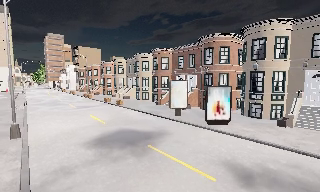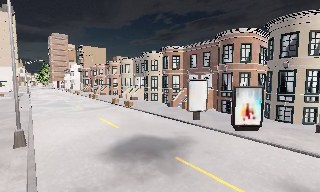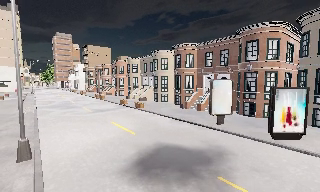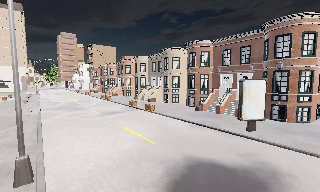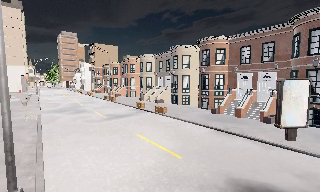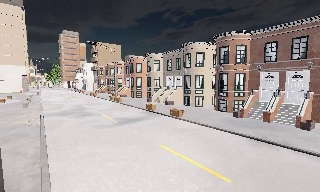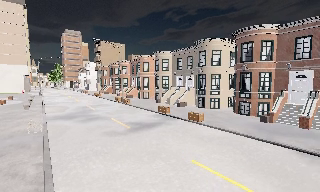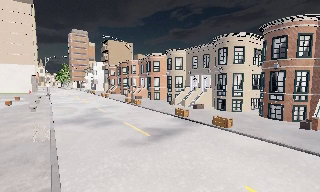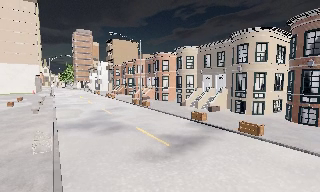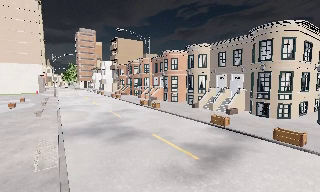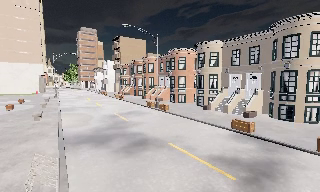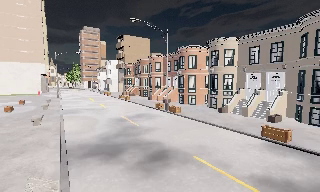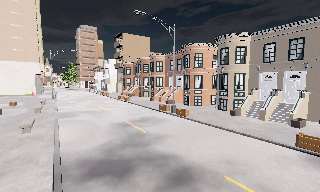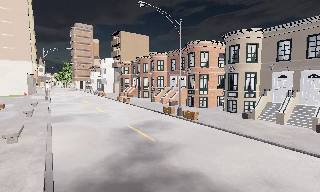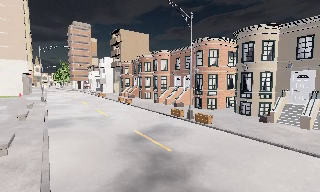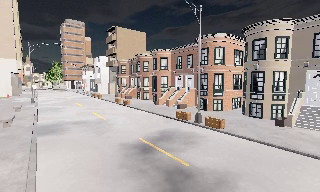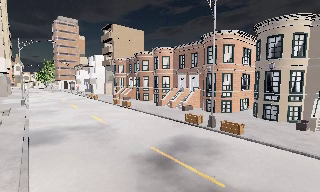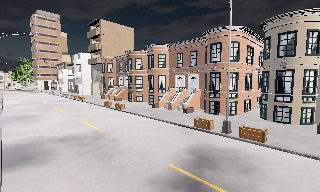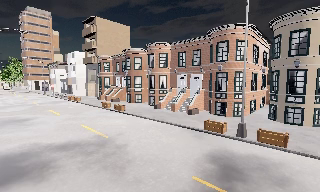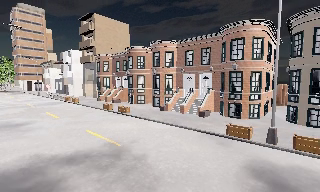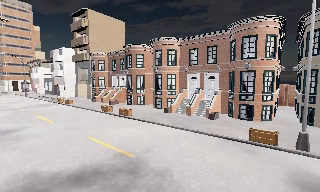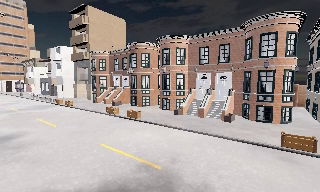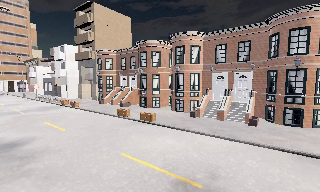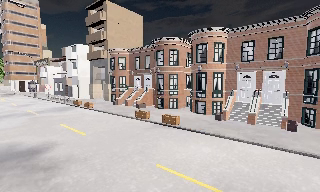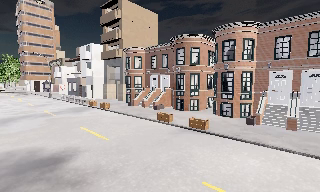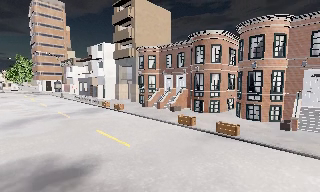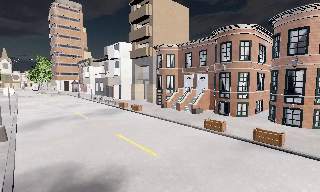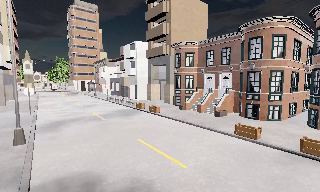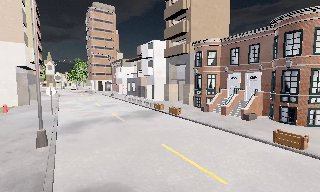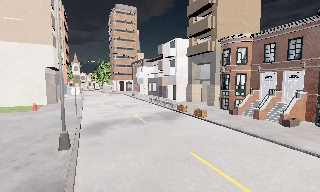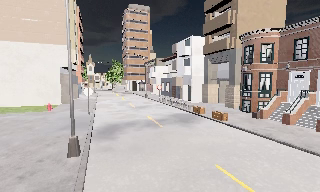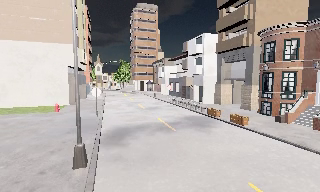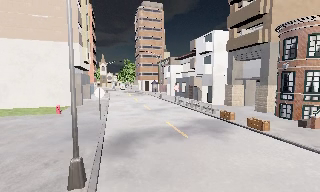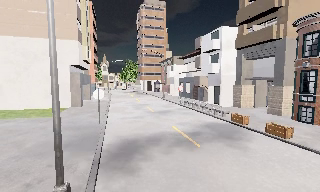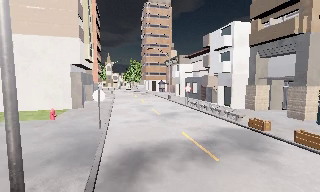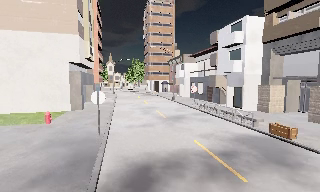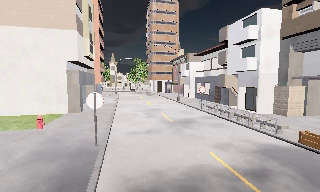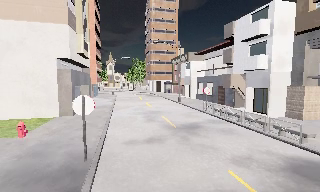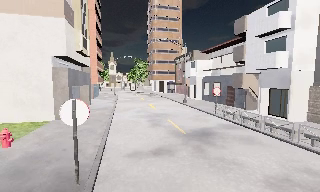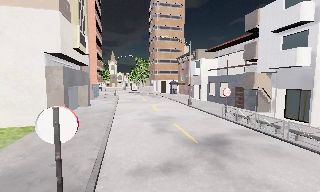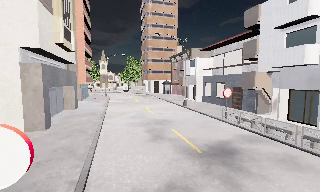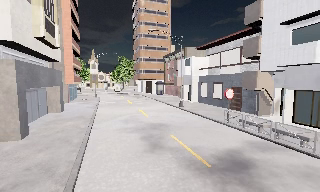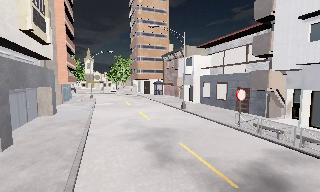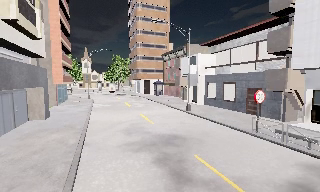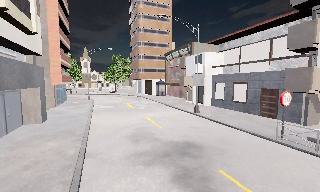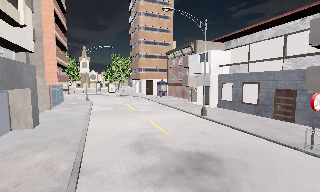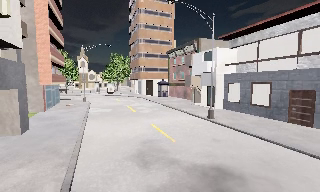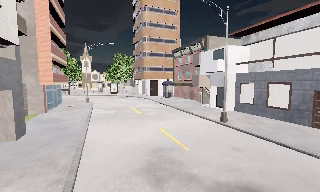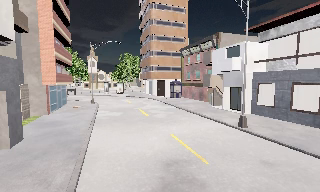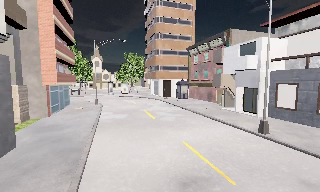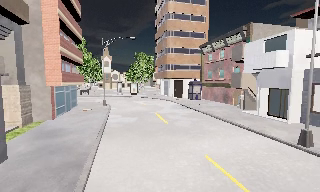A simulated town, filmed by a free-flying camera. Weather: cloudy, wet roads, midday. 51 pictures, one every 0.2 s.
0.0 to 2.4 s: The camera travels forward and to its left, about 19 m, so what stands in front looms larger.
2.4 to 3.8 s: The camera pans to its right, which is clockwise from overhead, by about 15 degrees. It travels forward and to its left, about 10 m, so what stands in front looms larger.
3.8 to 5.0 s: The camera travels to its left and forward, about 8 m, so close, fixed things drift to the right.
5.0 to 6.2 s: The camera pans to its left, which is counterclockwise from overhead, by about 30 degrees. It travels forward and to its left, about 6 m, so what stands in front looms larger.
6.2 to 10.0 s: The camera travels forward, about 20 m, so what stands in front looms larger.
The film runs backward here.
